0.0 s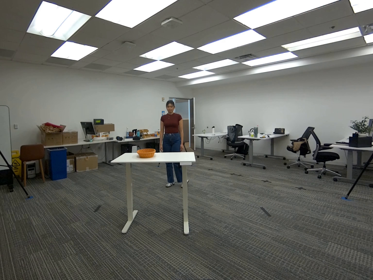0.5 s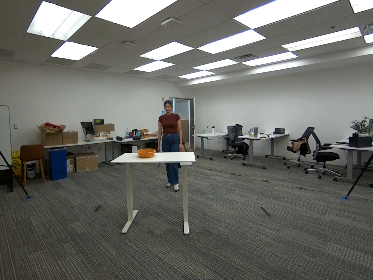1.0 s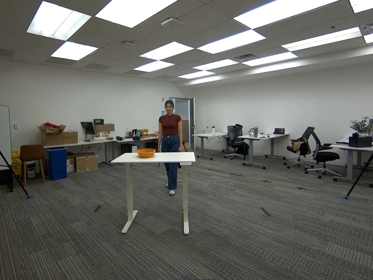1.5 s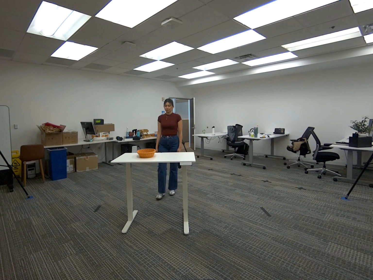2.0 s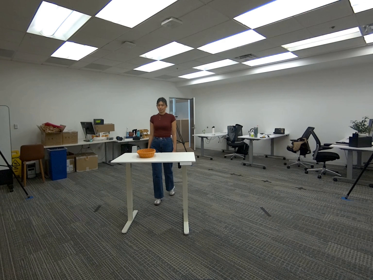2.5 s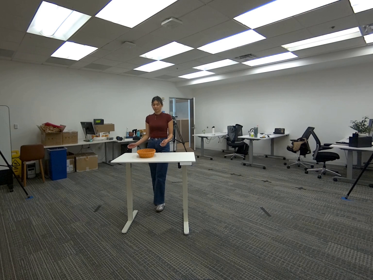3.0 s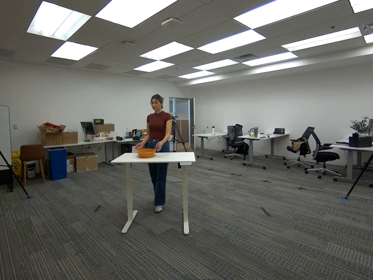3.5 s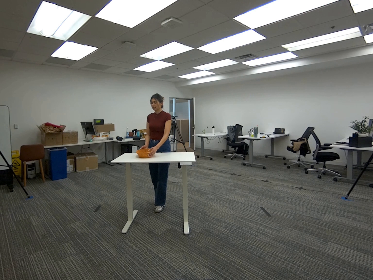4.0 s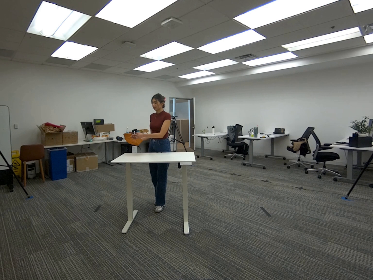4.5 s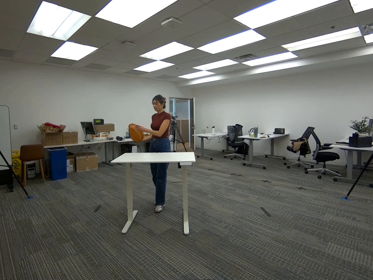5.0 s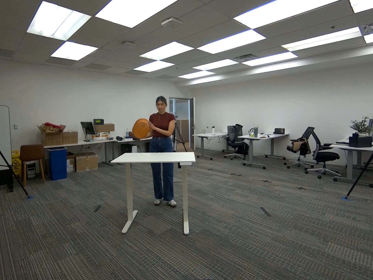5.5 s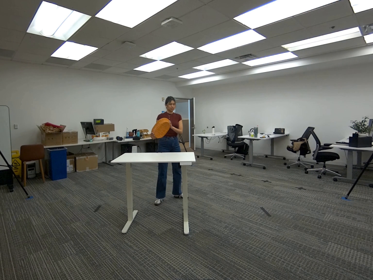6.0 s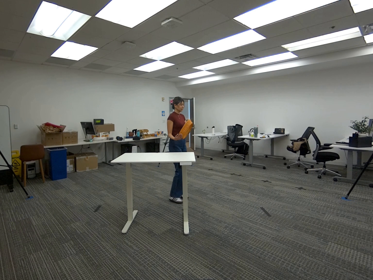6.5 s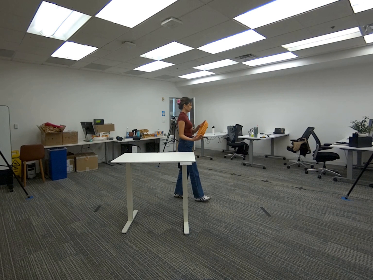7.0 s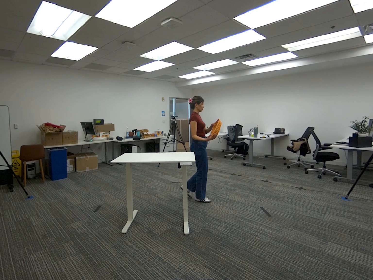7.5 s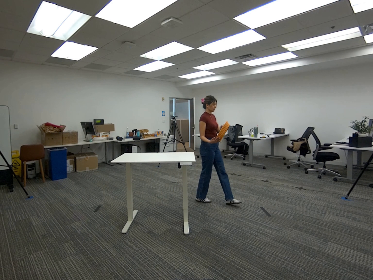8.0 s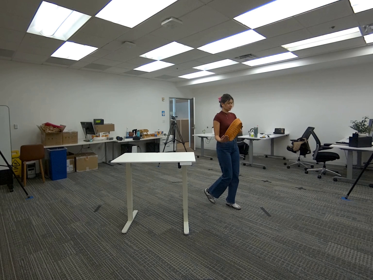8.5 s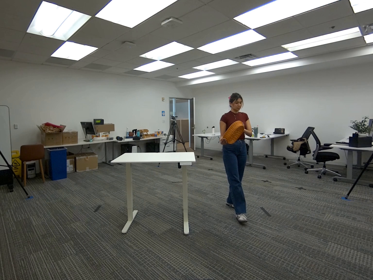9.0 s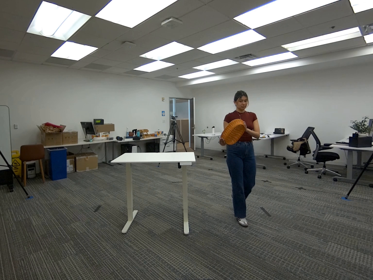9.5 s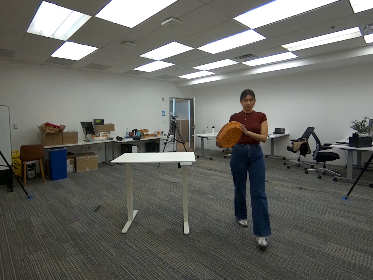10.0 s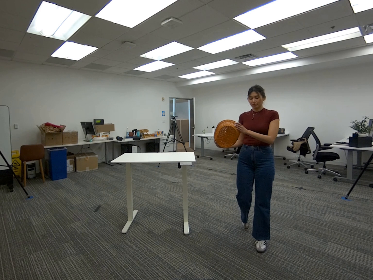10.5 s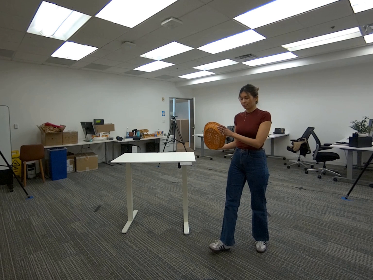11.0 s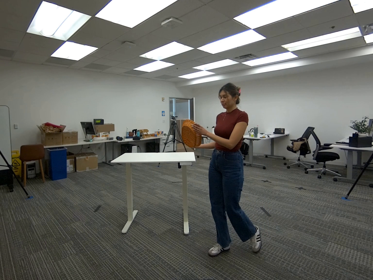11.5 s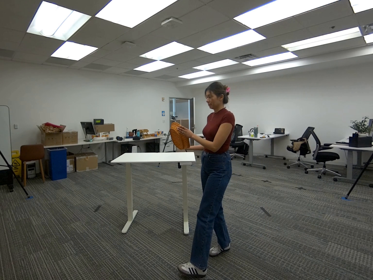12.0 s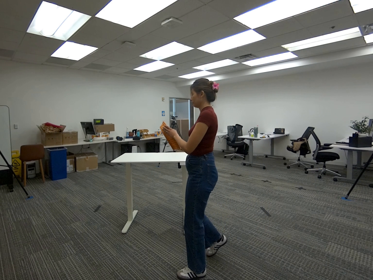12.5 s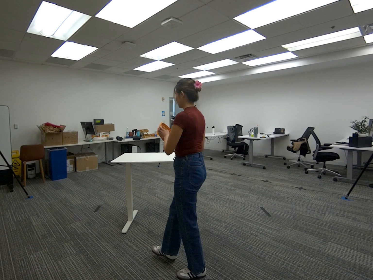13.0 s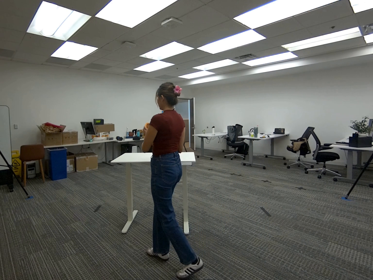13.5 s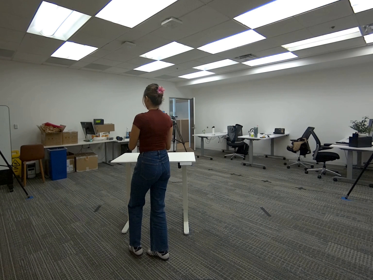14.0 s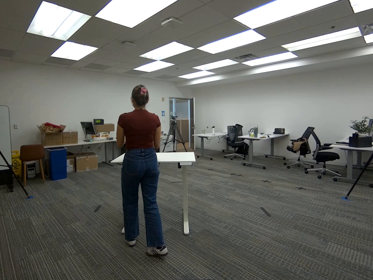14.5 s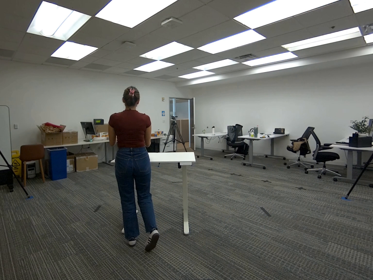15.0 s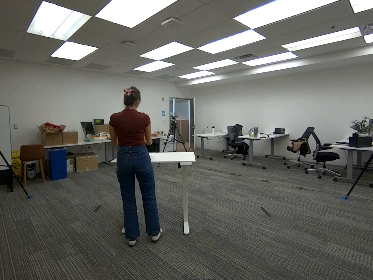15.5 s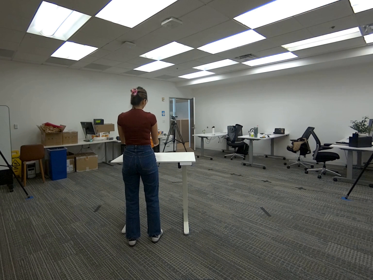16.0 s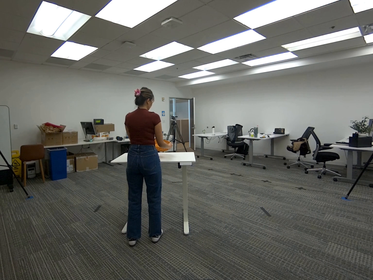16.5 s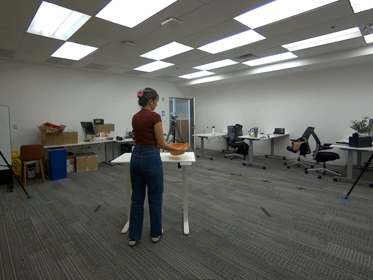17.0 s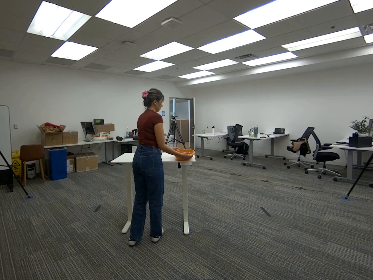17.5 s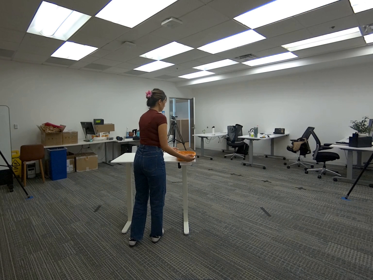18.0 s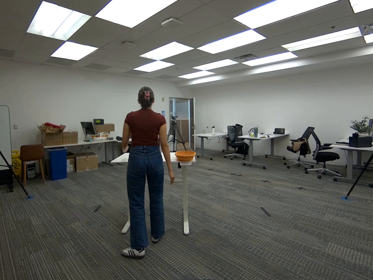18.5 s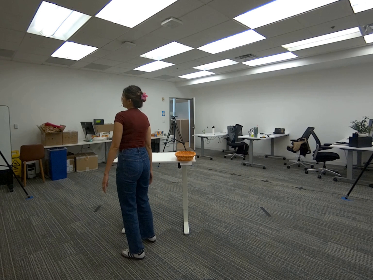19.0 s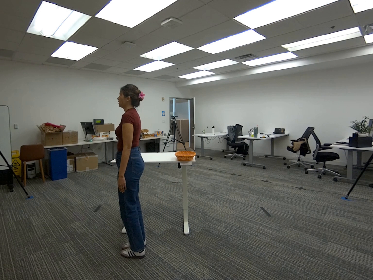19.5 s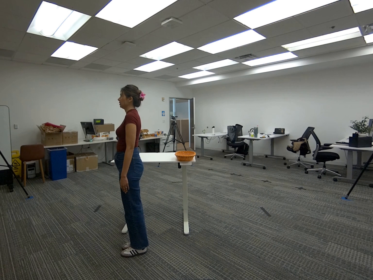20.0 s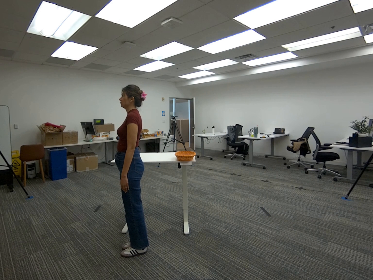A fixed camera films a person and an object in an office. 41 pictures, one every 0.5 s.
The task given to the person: Walk to the woven basket from the desk, use your both hands to pick up the basket, and place the basket back on the desk.
